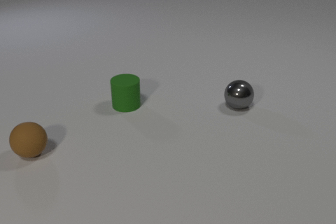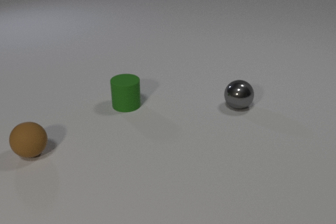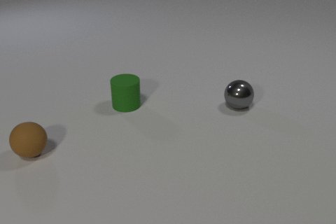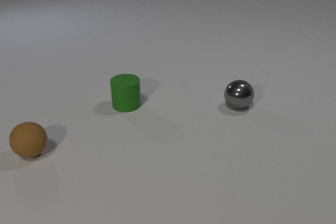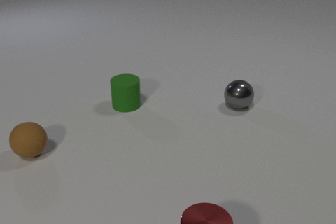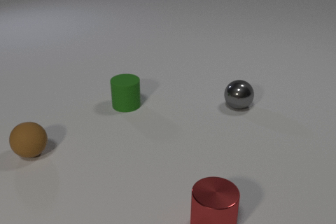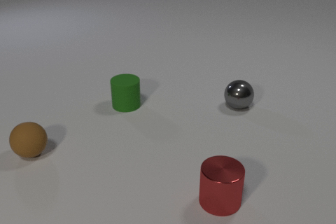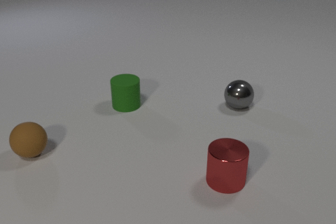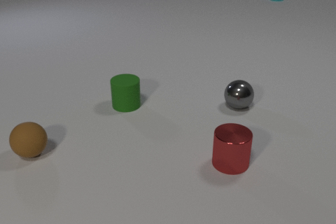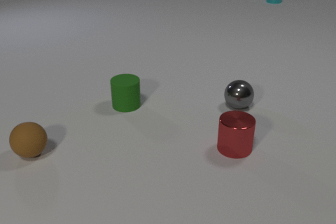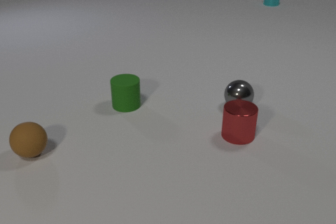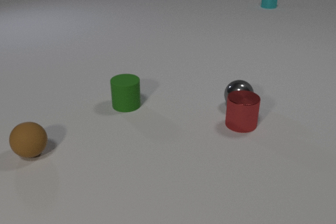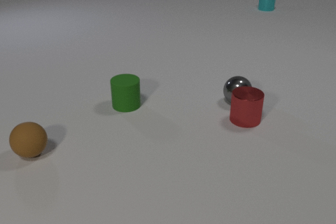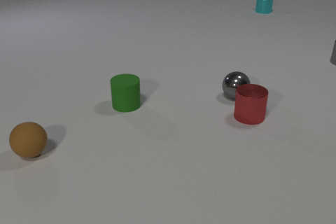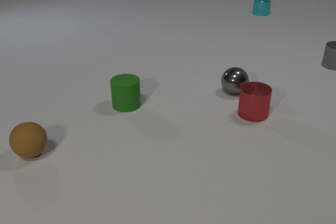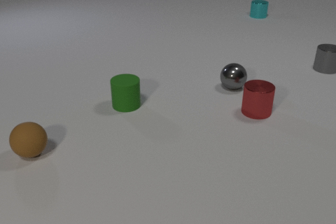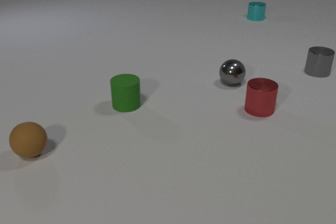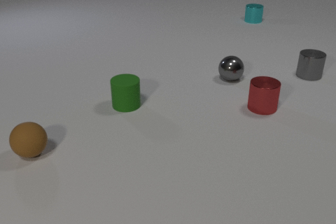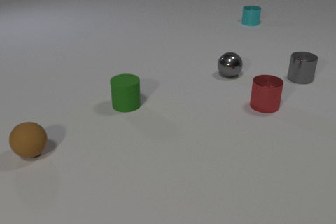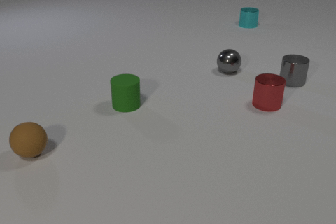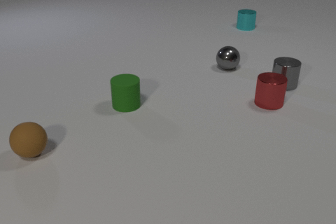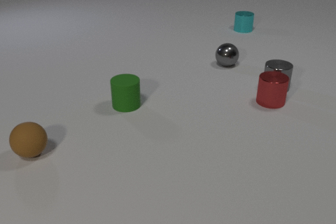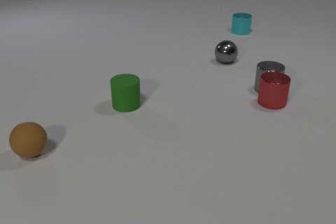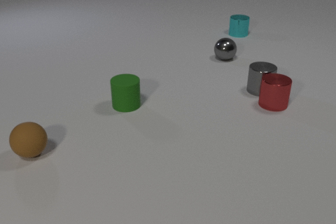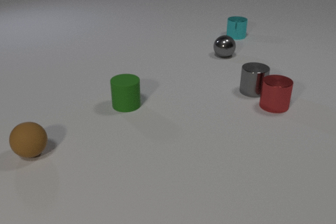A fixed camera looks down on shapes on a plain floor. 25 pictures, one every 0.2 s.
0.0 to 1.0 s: The red metal cylinder comes in at the bottom edge, slides away from the camera.
1.0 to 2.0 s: The red metal cylinder slides away from the camera. The cyan metal cylinder comes in at the top edge, slides toward the camera.
2.0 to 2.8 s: The red metal cylinder slides away from the camera. The gray metal sphere rolls away from the camera. The gray metal cylinder comes in at the right edge, slides toward the camera and to the left. The cyan metal cylinder slides toward the camera. The red metal cylinder and the gray metal sphere collide.
2.8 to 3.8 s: The red metal cylinder slides away from the camera and to the right. The gray metal sphere rolls away from the camera. The gray metal cylinder slides toward the camera and to the left. The cyan metal cylinder slides toward the camera.
3.8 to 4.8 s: The red metal cylinder slides to the right. The gray metal sphere rolls away from the camera. The gray metal cylinder slides to the left and toward the camera. The cyan metal cylinder slides toward the camera. The red metal cylinder and the gray metal cylinder collide.
How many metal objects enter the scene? 3.
What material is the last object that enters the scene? metal.
What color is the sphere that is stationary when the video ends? brown.
